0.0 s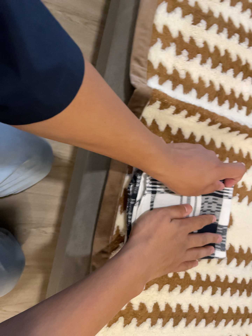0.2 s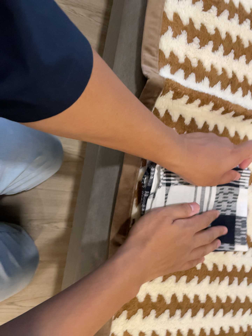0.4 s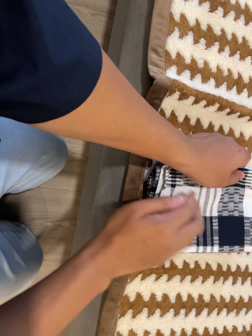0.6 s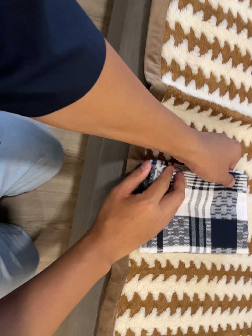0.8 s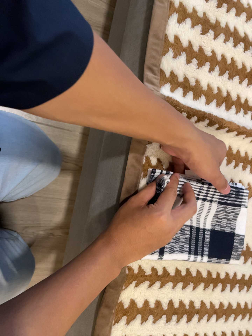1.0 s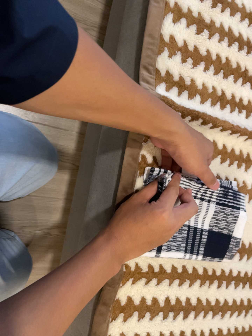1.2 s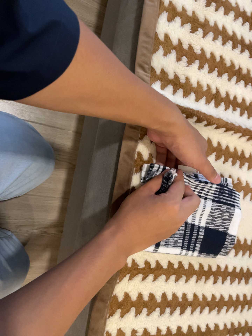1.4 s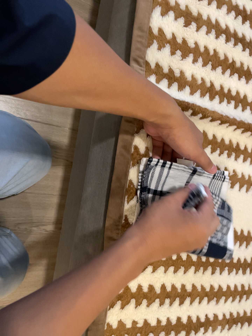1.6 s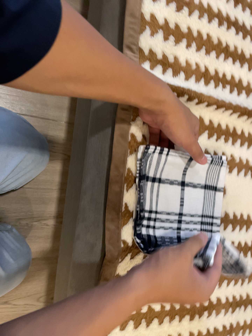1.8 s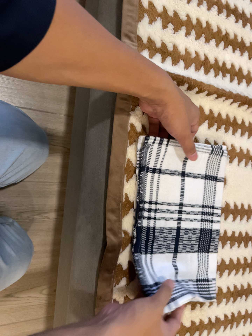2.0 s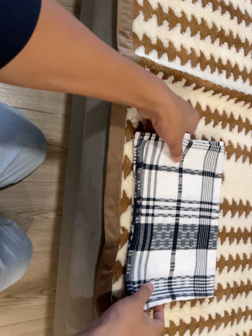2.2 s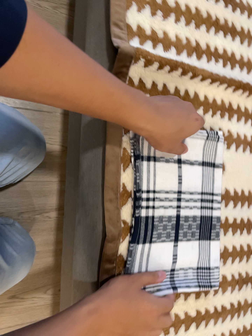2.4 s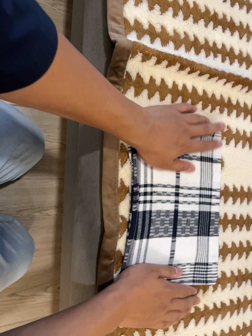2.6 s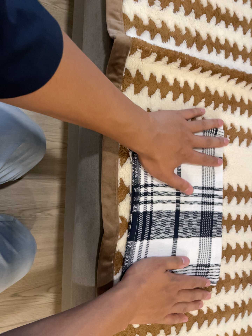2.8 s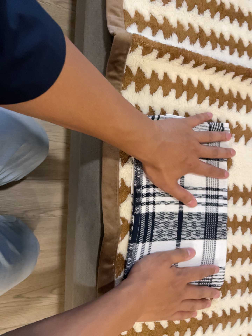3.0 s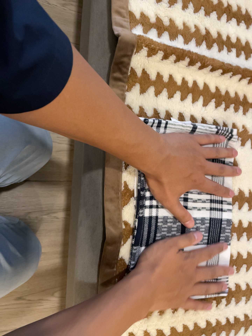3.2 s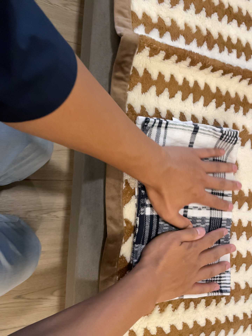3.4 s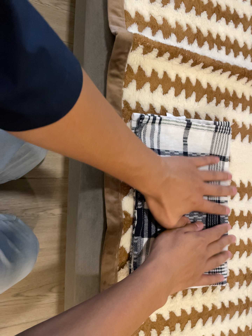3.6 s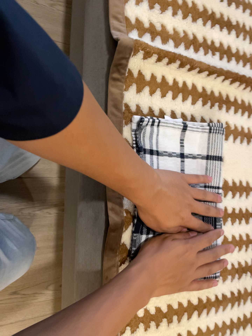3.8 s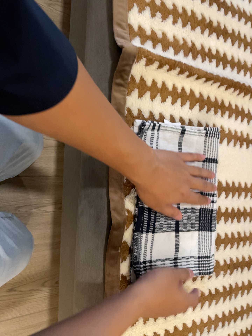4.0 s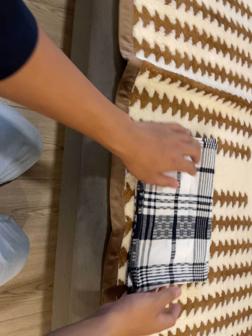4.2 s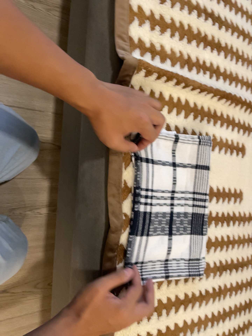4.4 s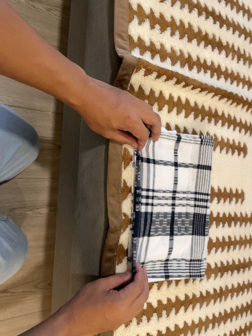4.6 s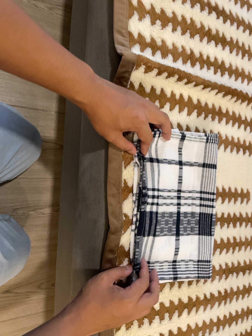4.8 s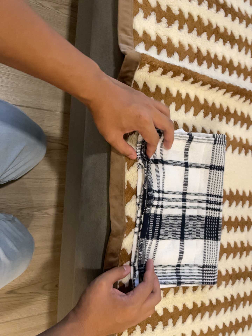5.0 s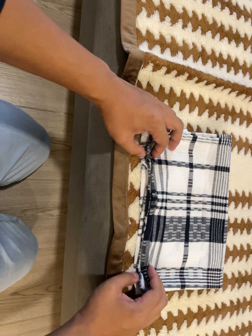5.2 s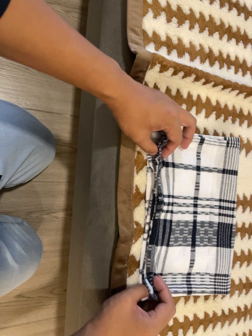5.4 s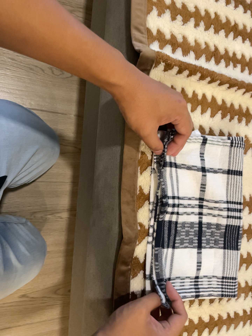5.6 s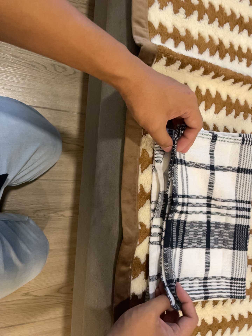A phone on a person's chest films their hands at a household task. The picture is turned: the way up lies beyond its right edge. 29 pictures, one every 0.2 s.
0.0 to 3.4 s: The camera travels toward the bottom of its view, about 7 cm, so close, fixed things drift upward. It rolls about its line of sight by about 10 degrees, and the scene rotates counterclockwise.
3.4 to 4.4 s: The camera travels backward and to its left, about 8 cm, so what stands in front gets smaller.
4.4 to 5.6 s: The camera travels forward, about 6 cm, so what stands in front looms larger.
The film runs backward here.
